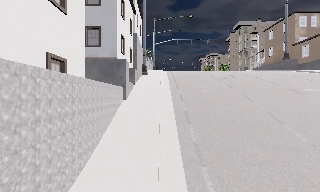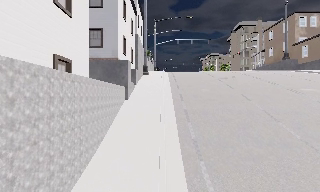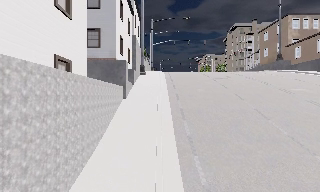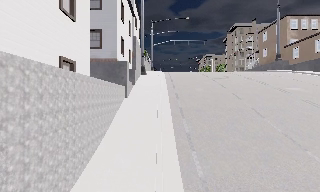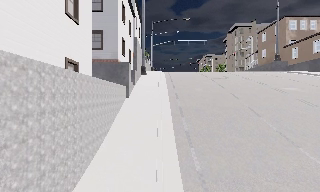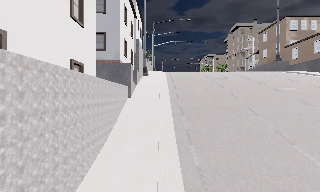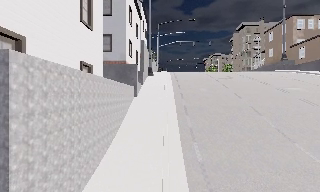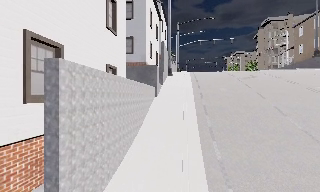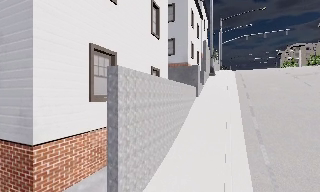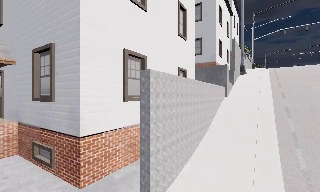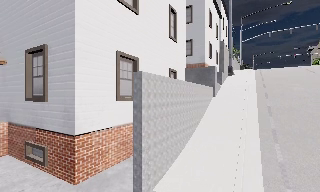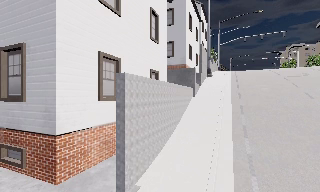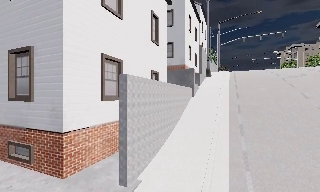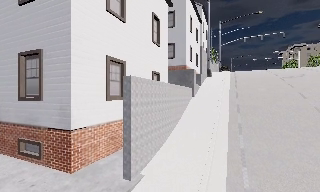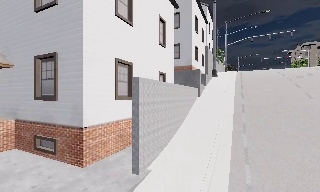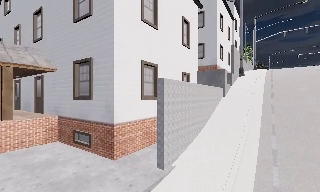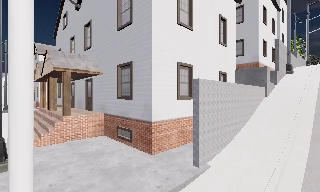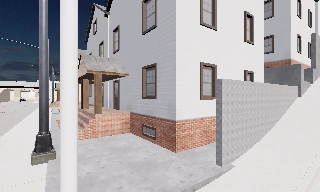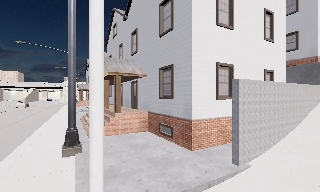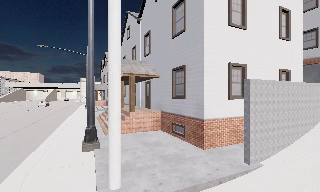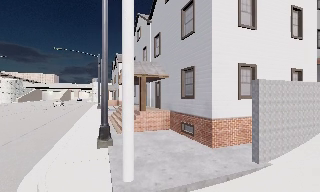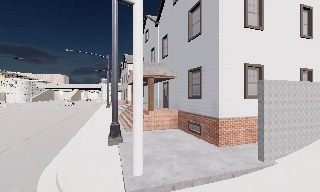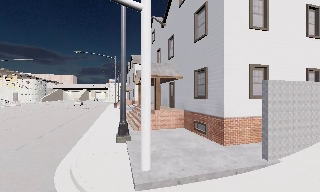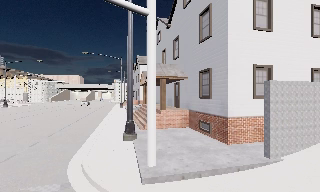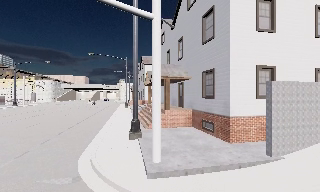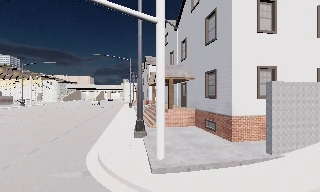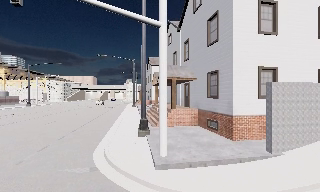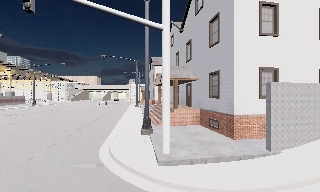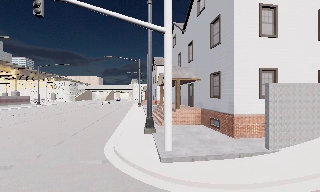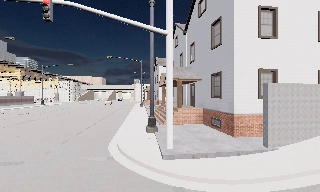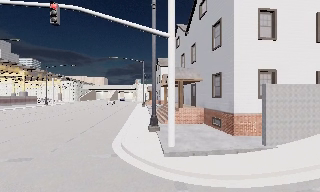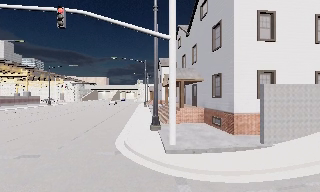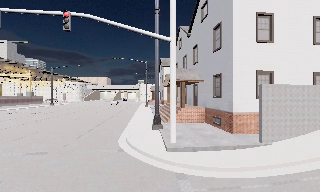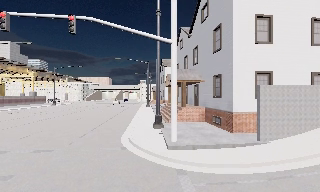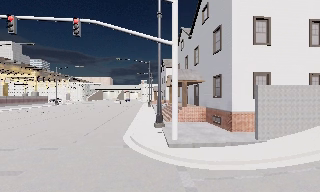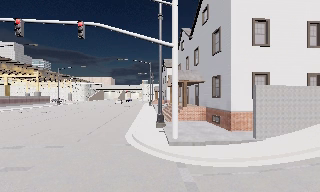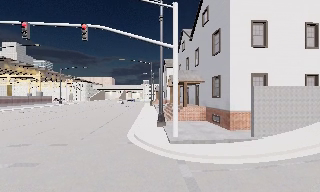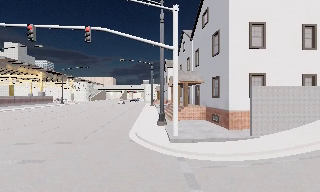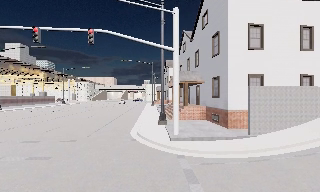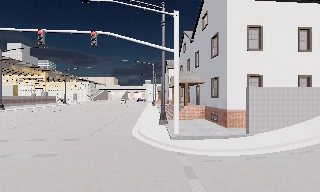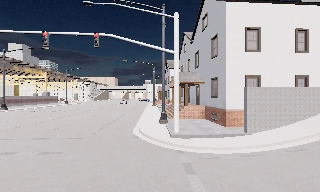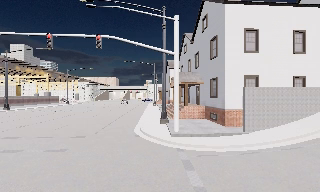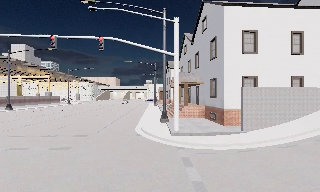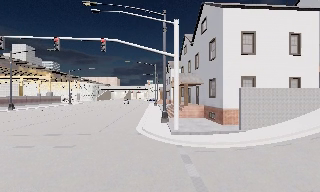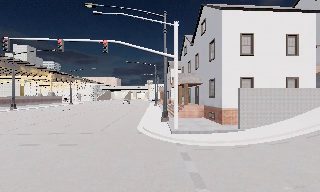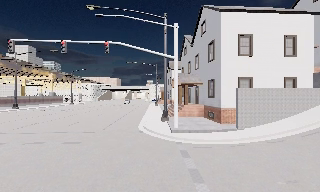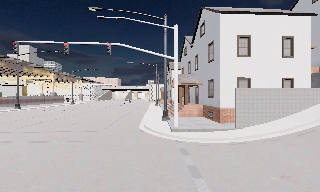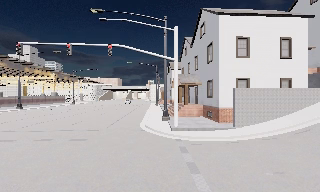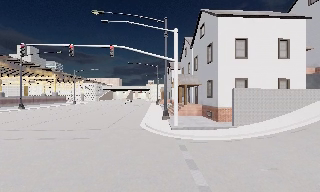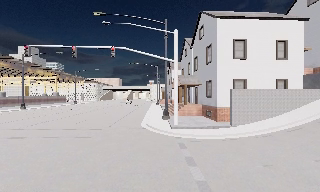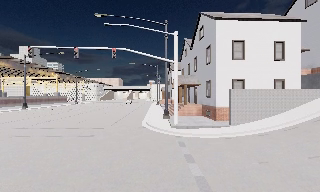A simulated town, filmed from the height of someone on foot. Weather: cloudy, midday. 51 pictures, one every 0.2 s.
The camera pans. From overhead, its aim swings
counterclockwise.
The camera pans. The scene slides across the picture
to the right.
0.0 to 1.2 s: The camera travels backward, about 2 m, so what stands in front gets smaller.
1.2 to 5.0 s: The camera swings to its left by about 75 degrees, and the scene slides to the right. It travels backward, about 6 m.
5.0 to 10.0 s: The camera travels backward, about 7 m, so what stands in front gets smaller.
The film runs backward here.
